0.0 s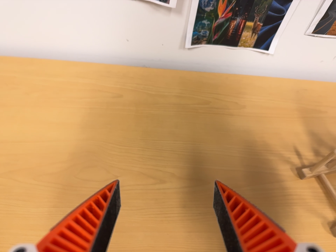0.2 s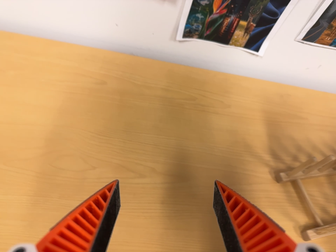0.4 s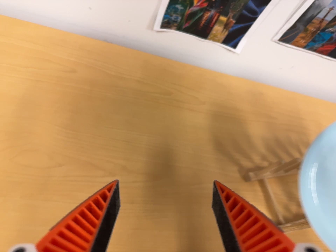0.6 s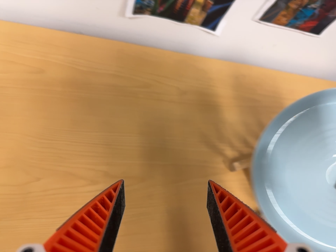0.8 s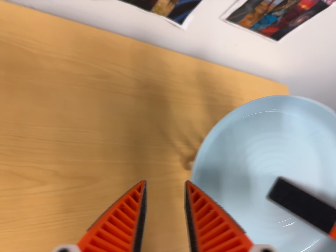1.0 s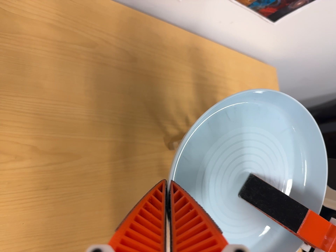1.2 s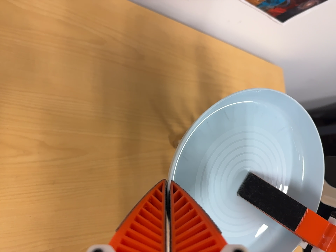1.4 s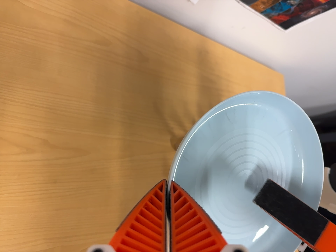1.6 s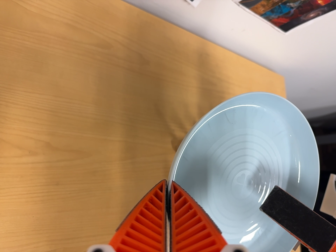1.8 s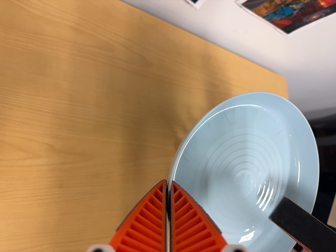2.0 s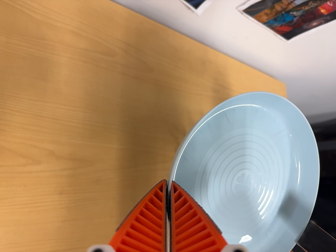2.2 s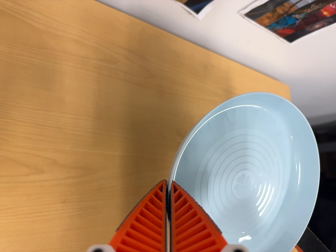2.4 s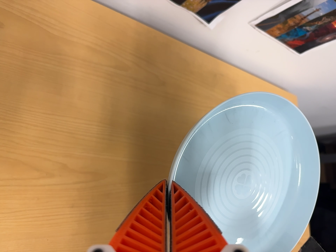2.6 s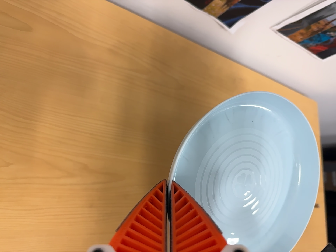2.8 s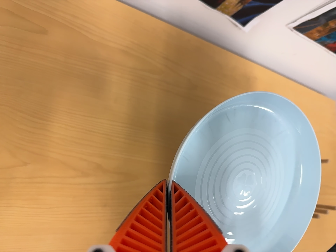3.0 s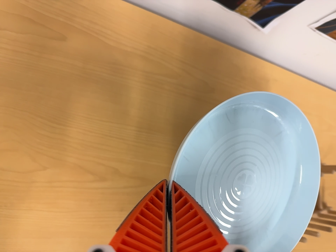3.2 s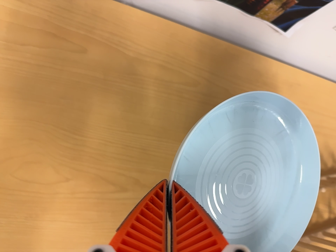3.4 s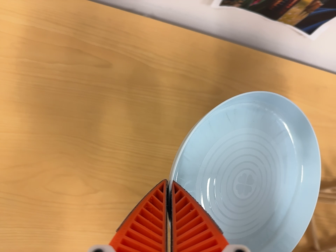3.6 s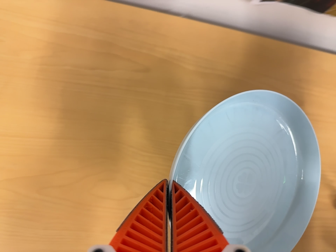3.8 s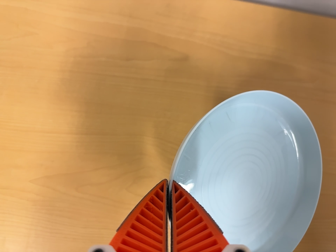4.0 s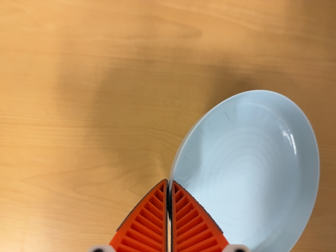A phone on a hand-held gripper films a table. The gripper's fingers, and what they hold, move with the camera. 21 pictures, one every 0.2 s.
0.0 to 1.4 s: The scene slides to the left, as the camera pans about 30 degrees to its right. It travels toward the top of its view and forward, about 14 cm. Its aim tips toward the bottom of its view by about 25 degrees. It rolls about its line of sight by about 15 degrees, and the scene rotates clockwise.
1.4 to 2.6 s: The camera shifts only a little, or ends up much as it began.
2.6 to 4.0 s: The camera pans to its left by about 30 degrees. It travels forward and toward the top of its view, about 12 cm. Its aim tips toward the bottom of its view by about 10 degrees.
The film runs backward here.
